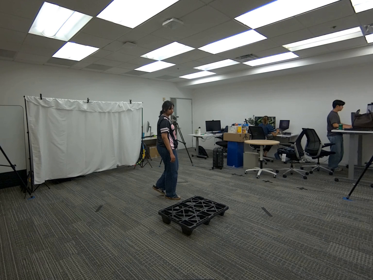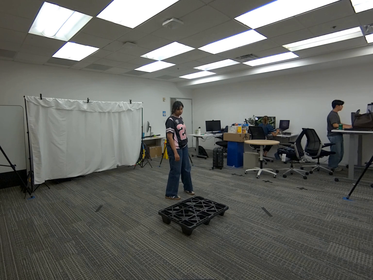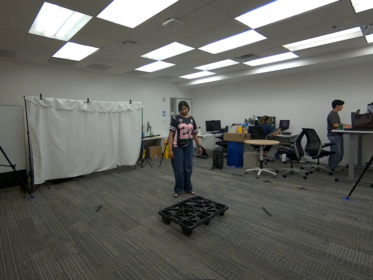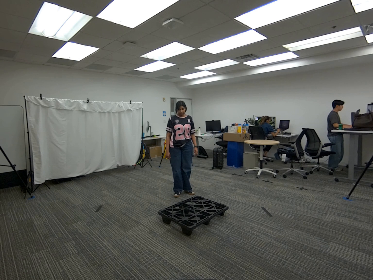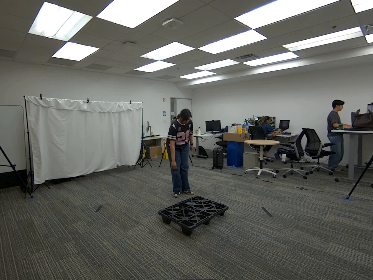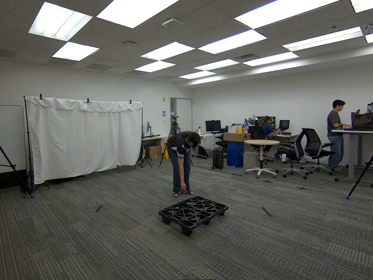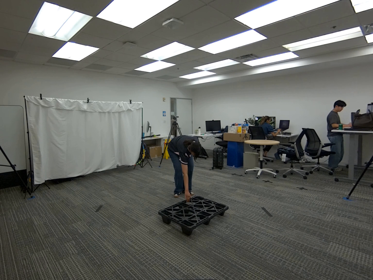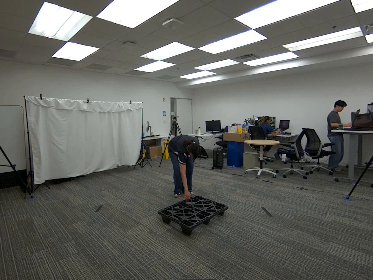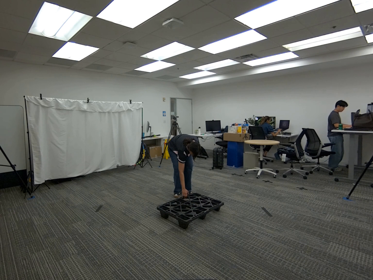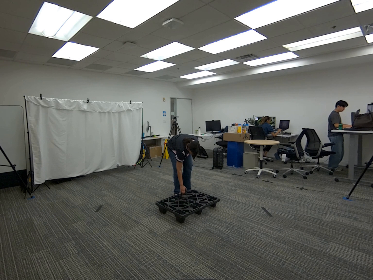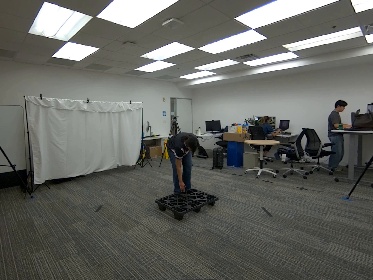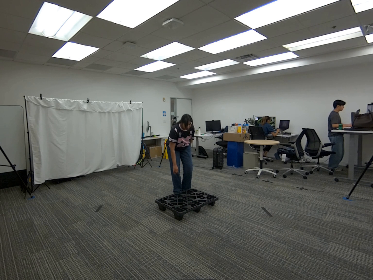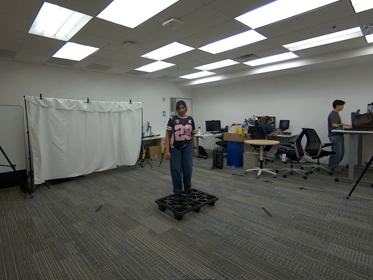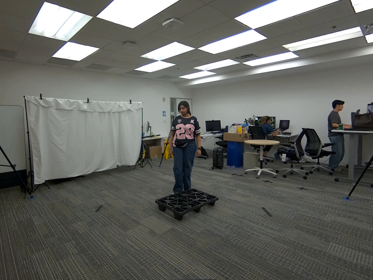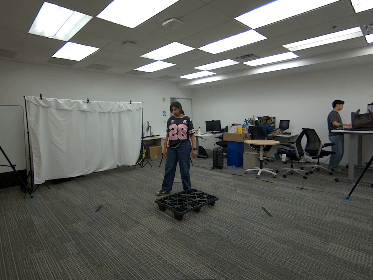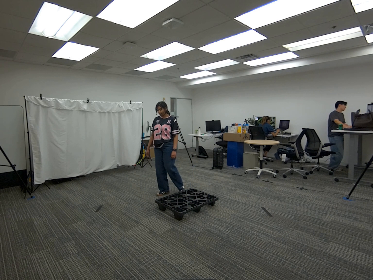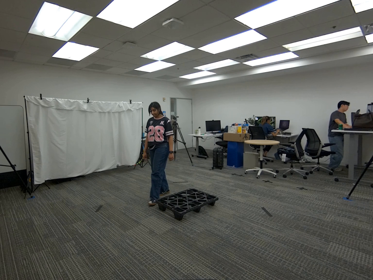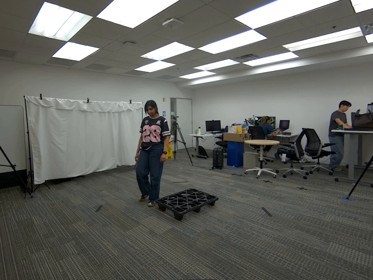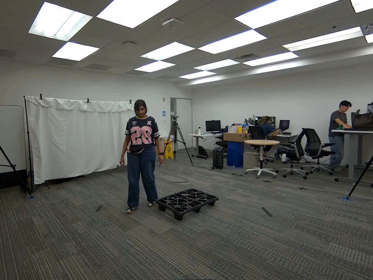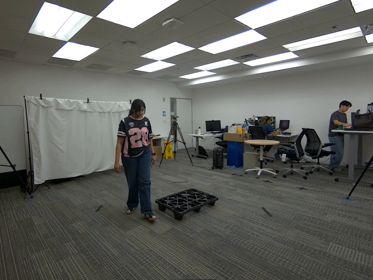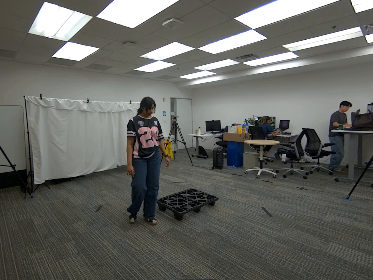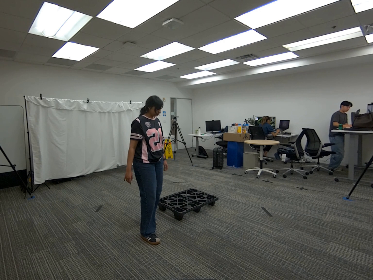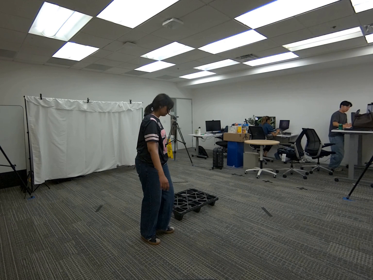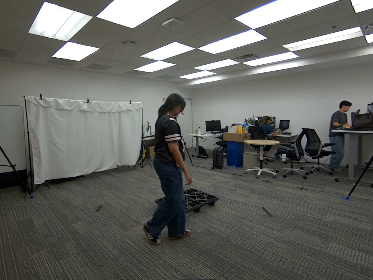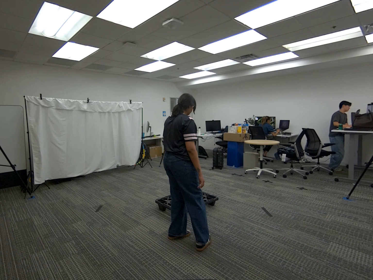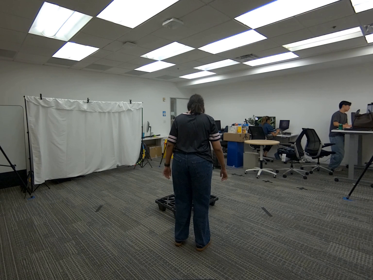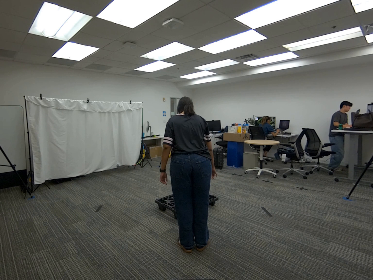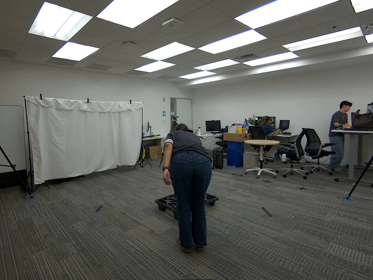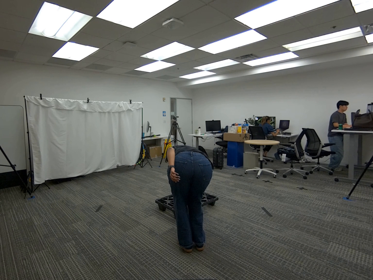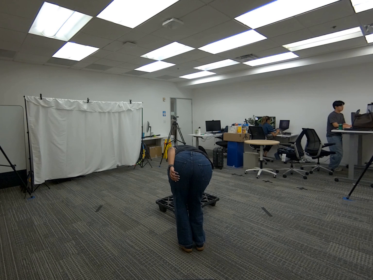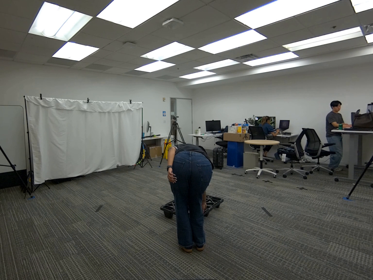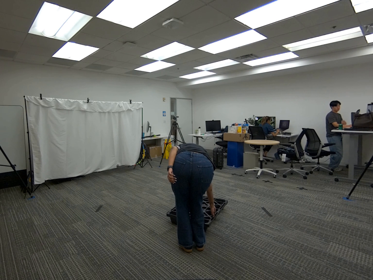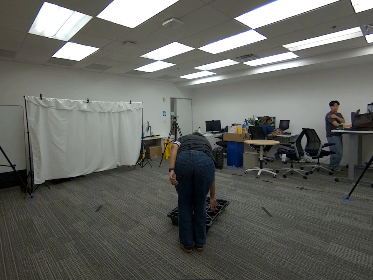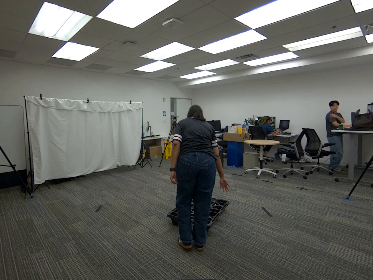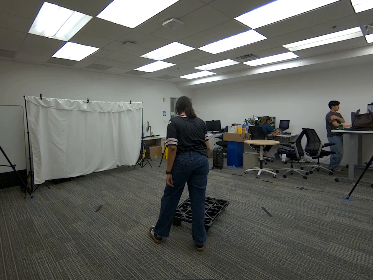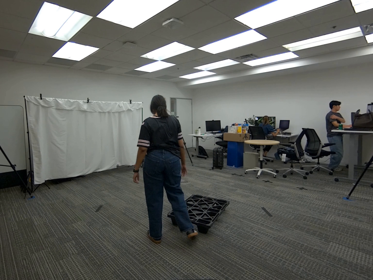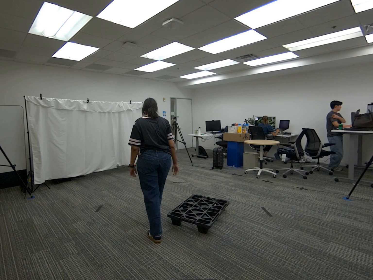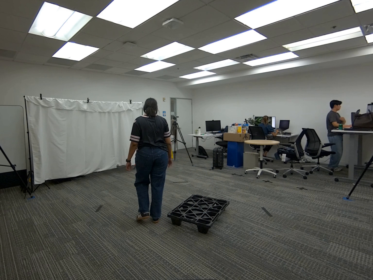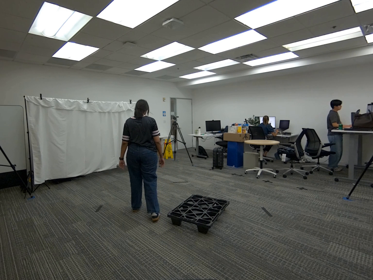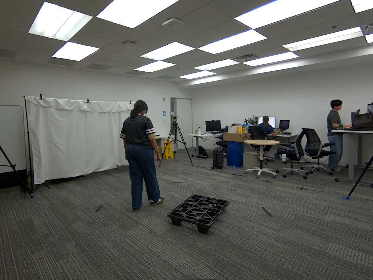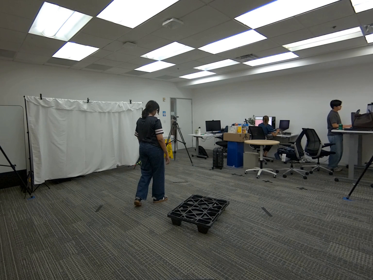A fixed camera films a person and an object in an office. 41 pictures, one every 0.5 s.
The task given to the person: Walk over to the platform on the ground and pull the platform towards you.
